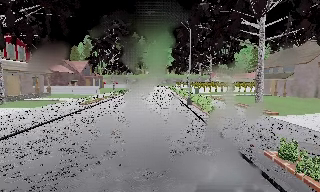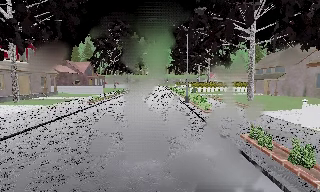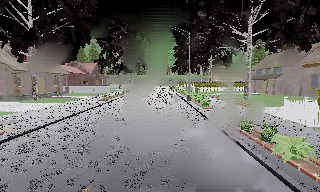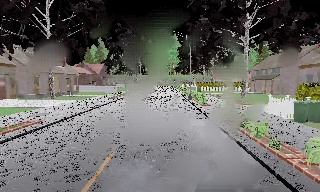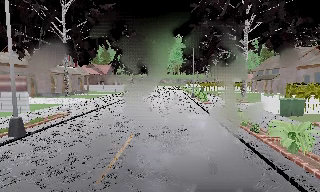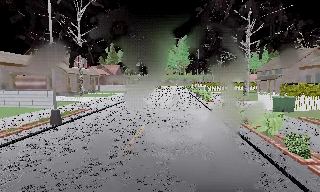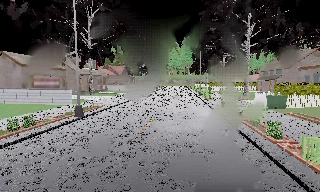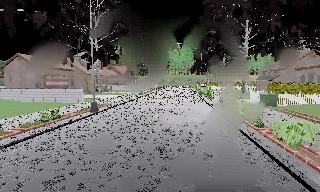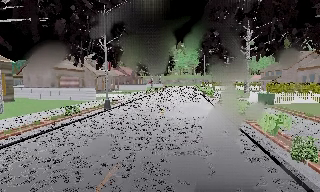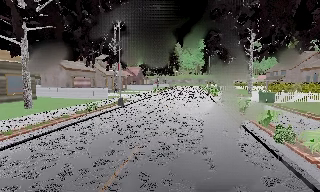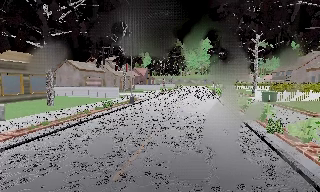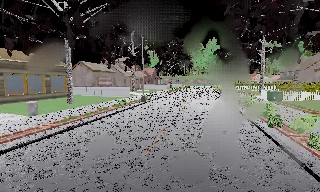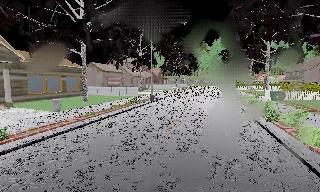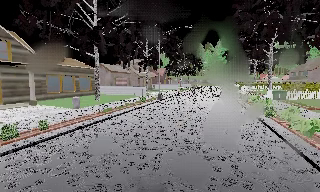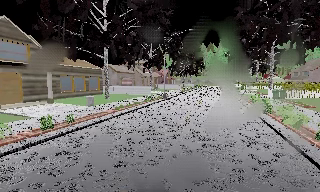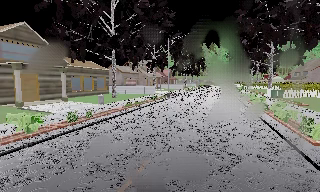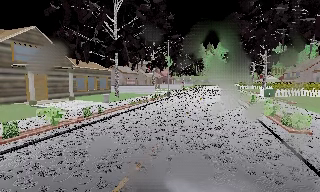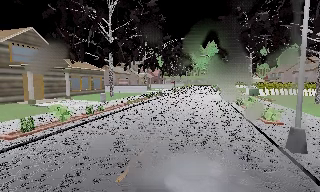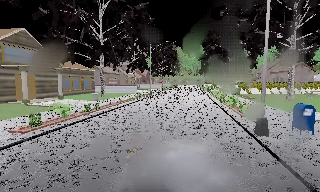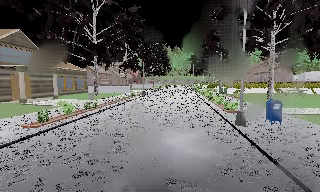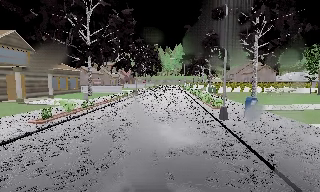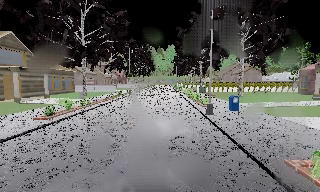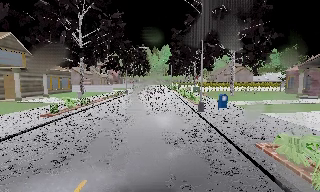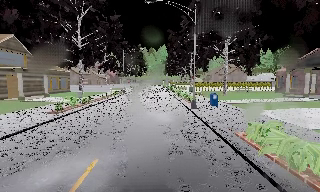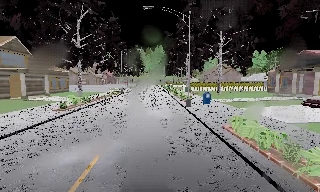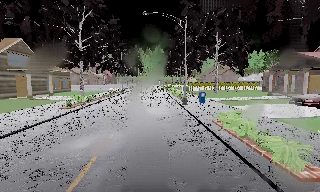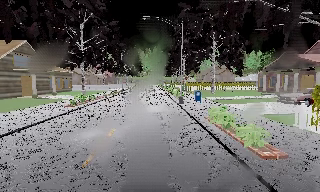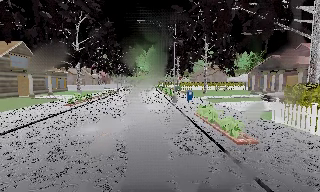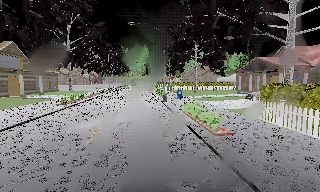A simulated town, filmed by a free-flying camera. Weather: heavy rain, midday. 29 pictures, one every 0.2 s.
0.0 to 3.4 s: The scene slides to the right, as the camera pans about 15 degrees to its left. It travels backward, about 20 m, so what stands in front gets smaller.
3.4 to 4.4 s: The camera pans to its right, which is clockwise from overhead, by about 15 degrees. It travels backward, about 5 m, so what stands in front gets smaller.
4.4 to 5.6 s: The camera travels backward, about 6 m, so what stands in front gets smaller.
The film runs backward here.
